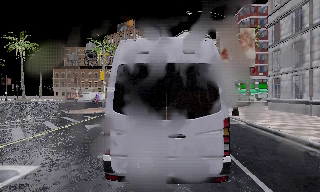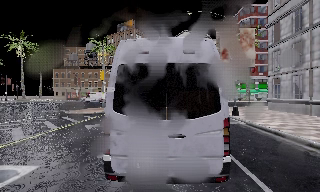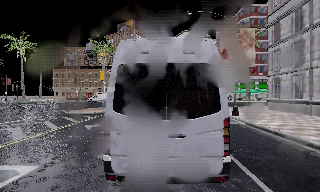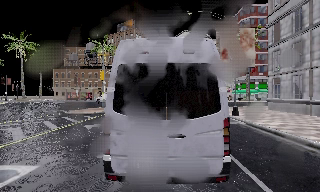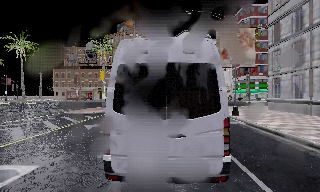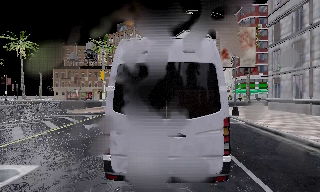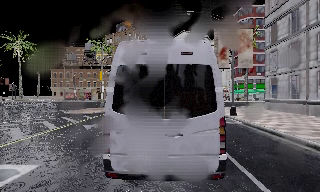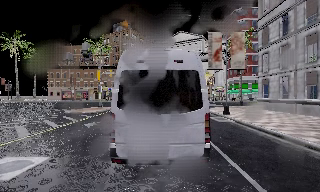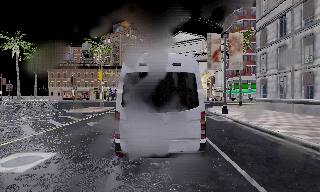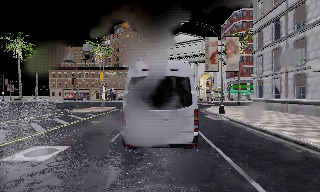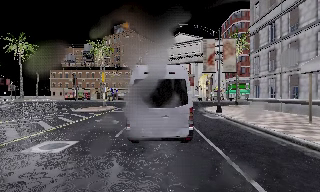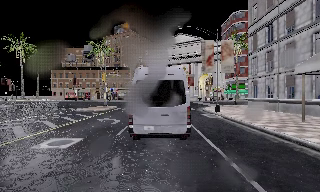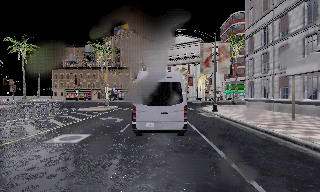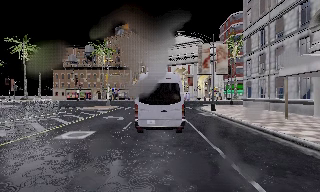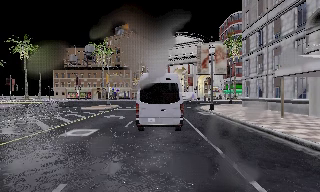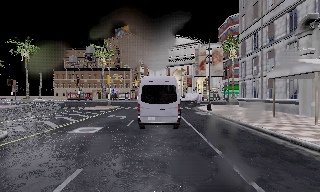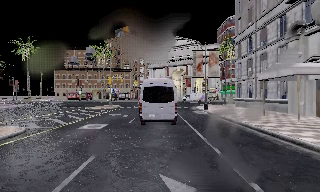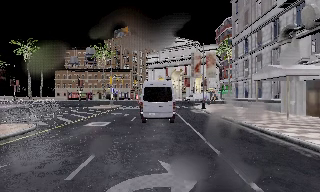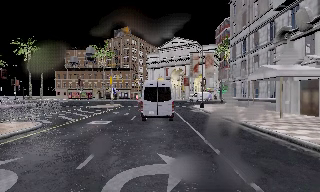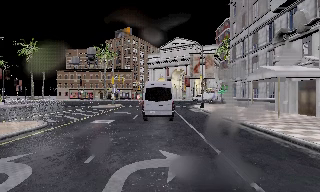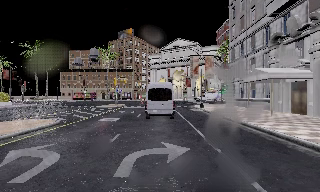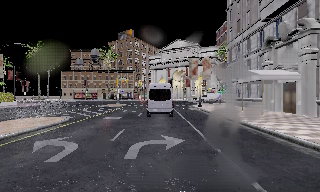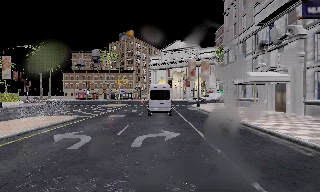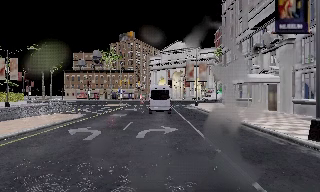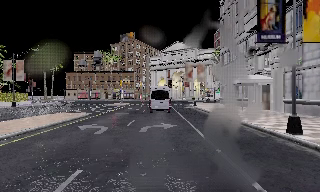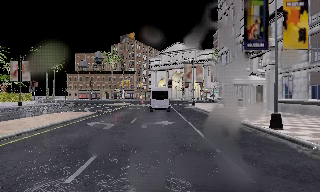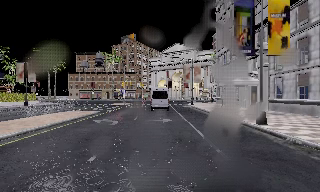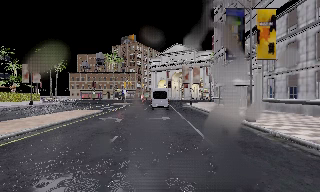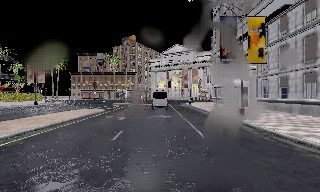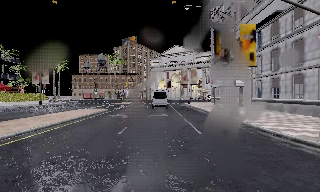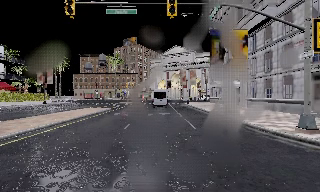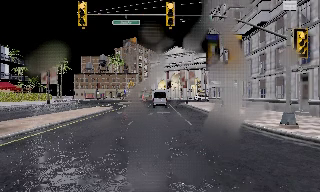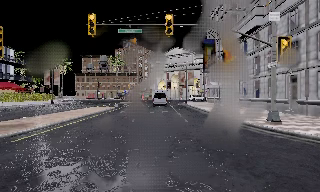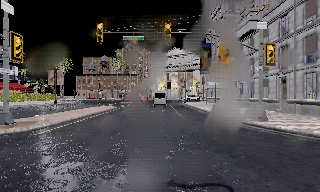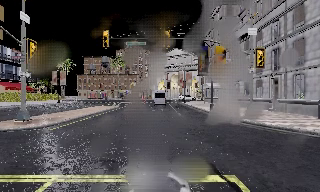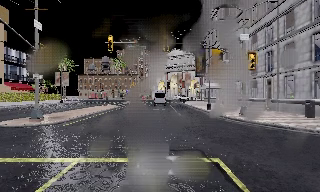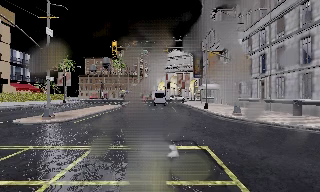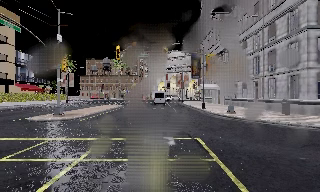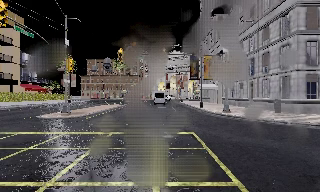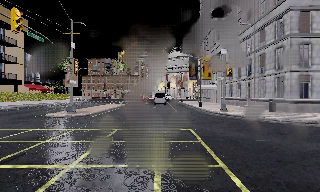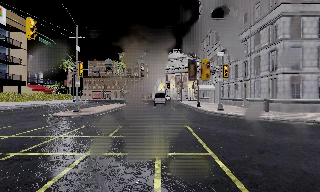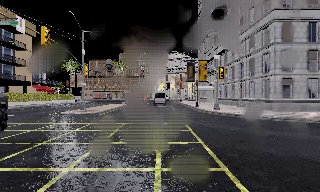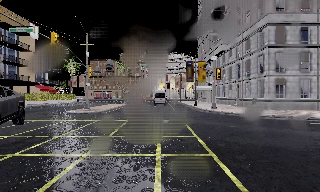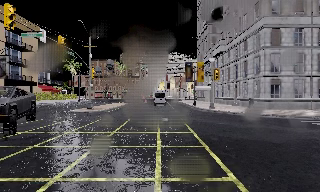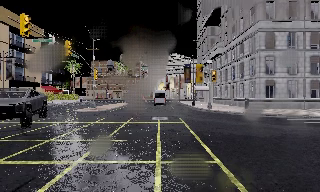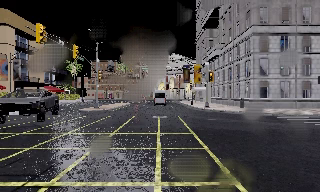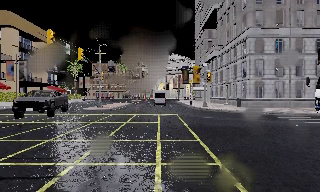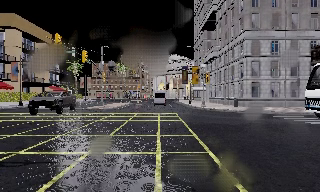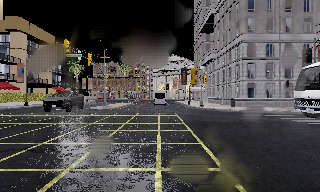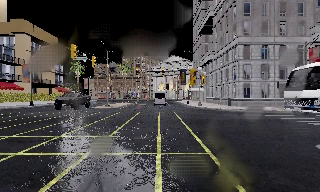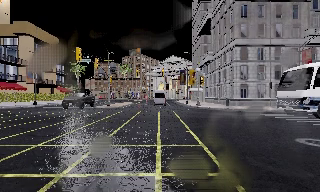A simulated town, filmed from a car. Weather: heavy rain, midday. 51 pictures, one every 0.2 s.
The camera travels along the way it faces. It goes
backward.
0.0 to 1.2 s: The camera keeps its place and its aim.
1.2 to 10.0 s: The camera travels backward, about 35 m, so what stands in front gets smaller.
The film runs backward here.
